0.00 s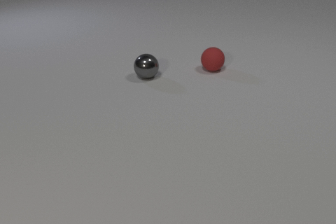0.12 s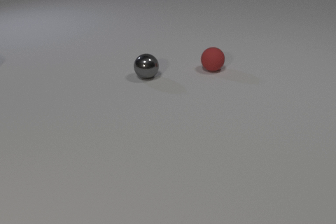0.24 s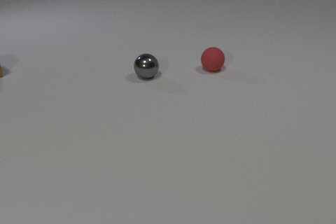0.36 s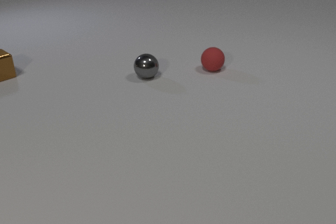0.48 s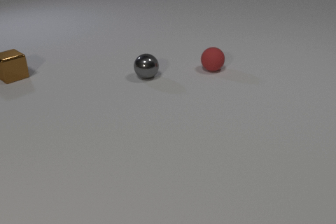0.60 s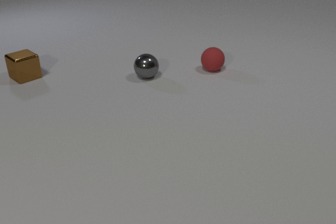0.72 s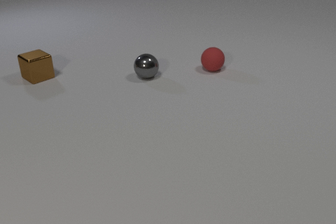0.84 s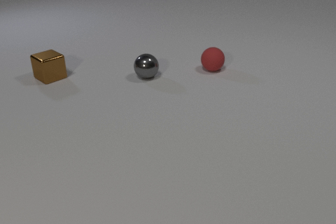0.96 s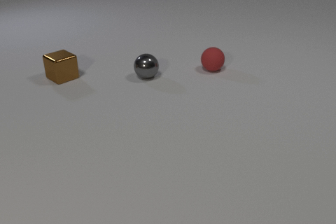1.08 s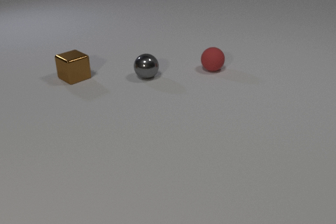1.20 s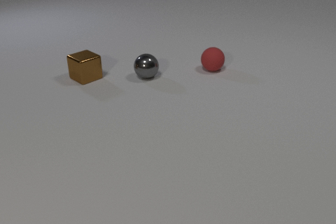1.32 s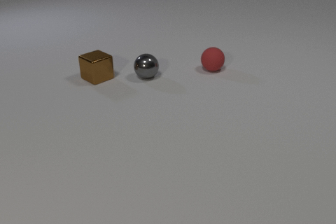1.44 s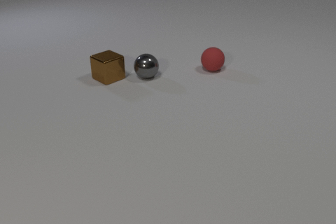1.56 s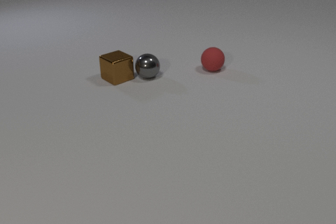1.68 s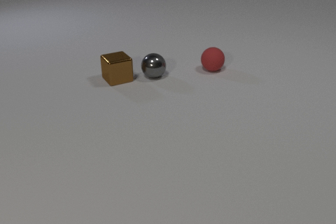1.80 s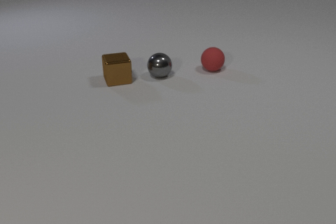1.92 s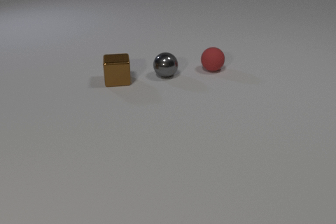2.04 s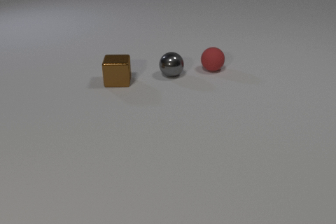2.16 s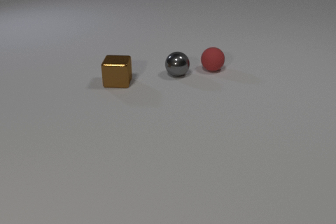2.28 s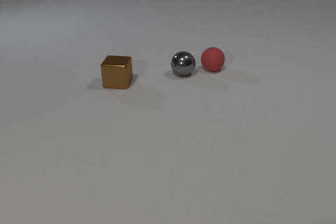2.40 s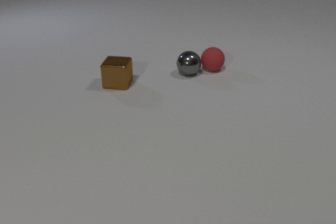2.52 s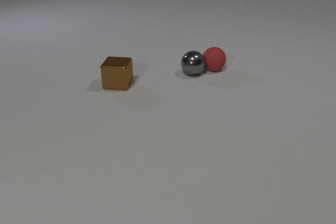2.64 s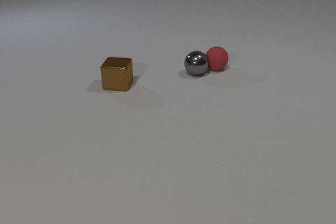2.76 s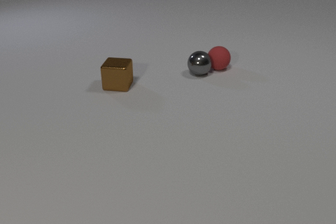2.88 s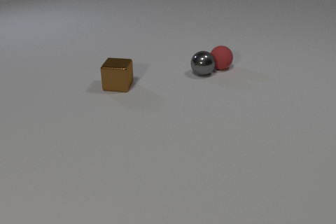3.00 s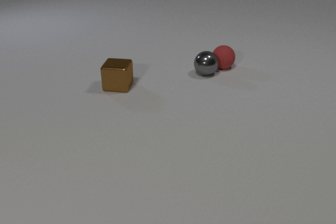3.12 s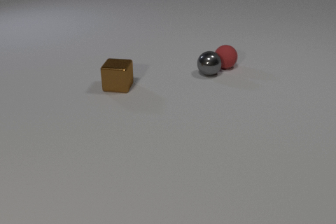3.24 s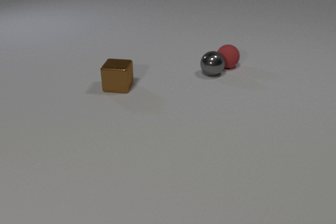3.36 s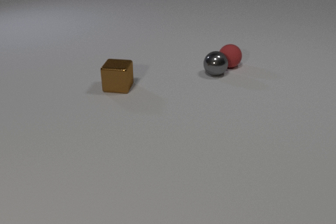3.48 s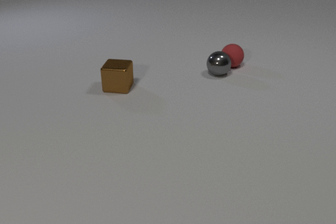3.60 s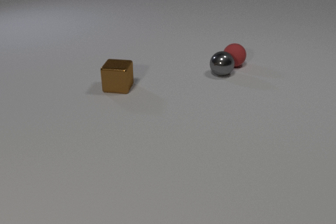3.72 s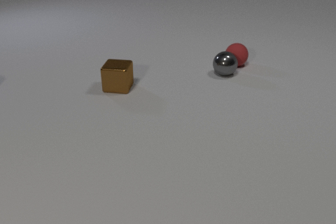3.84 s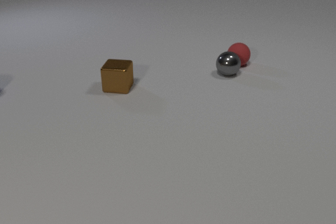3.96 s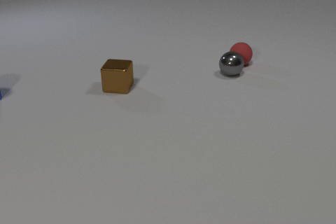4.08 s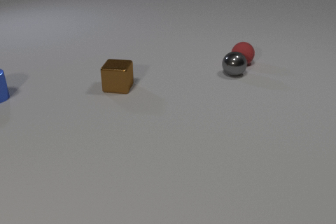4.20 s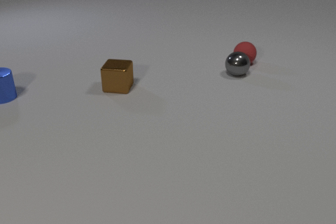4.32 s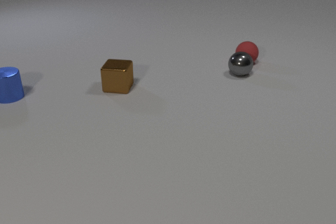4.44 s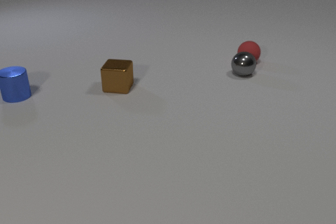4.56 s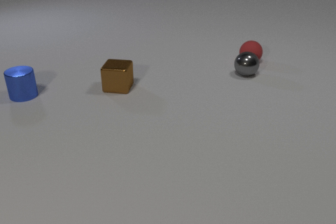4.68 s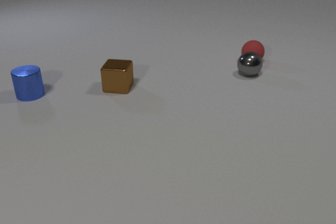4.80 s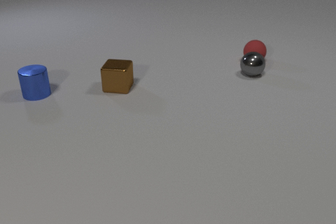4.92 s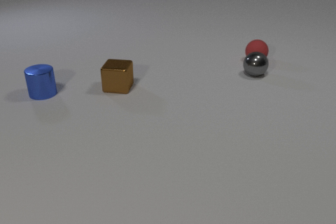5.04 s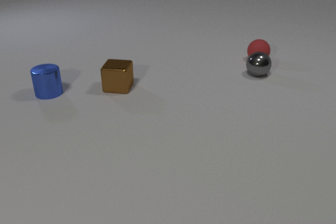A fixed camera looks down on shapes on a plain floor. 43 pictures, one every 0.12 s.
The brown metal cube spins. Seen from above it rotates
clockwise.
The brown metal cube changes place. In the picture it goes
to the right.
0.00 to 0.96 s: The brown metal cube comes in at the left edge, slides to the right and toward the camera.
0.96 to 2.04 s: The brown metal cube slides to the right, spins clockwise seen from above by about 45 degrees, its near face sliding to the left. The gray metal sphere rolls to the right. The brown metal cube and the gray metal sphere collide.
2.04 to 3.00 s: The brown metal cube slides toward the camera. The gray metal sphere rolls to the right. The red rubber sphere rolls to the right and away from the camera. The gray metal sphere and the red rubber sphere collide.
3.00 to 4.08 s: The gray metal sphere rolls to the right. The blue metal cylinder comes in at the left edge, slides to the right. The red rubber sphere rolls to the right and away from the camera.
4.08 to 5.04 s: The gray metal sphere rolls to the right. The blue metal cylinder slides to the right. The red rubber sphere rolls to the right and away from the camera.
Are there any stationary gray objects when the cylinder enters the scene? no.
How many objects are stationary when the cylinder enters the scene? 1.
What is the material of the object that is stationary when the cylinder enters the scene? metal.
